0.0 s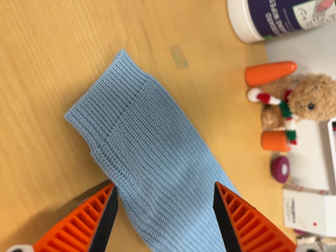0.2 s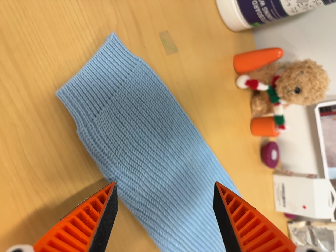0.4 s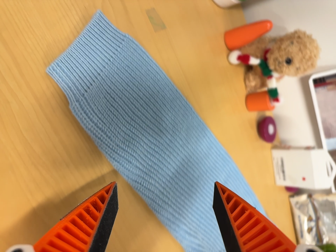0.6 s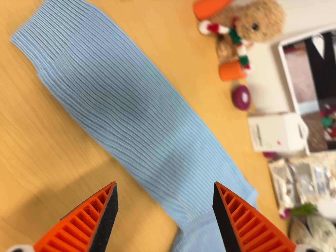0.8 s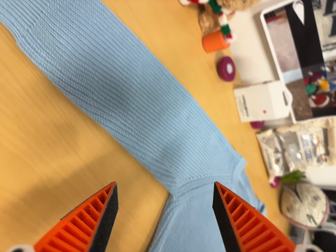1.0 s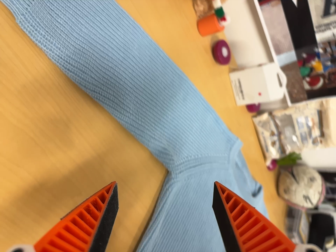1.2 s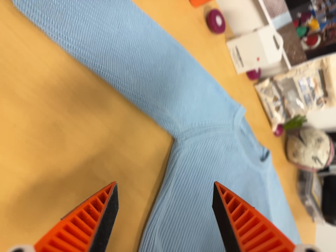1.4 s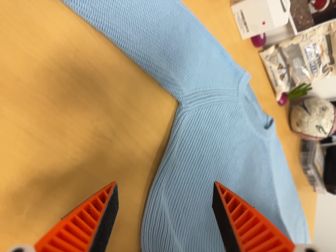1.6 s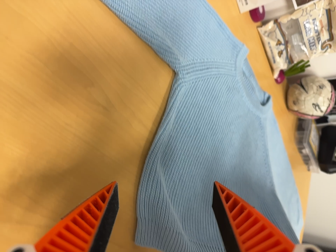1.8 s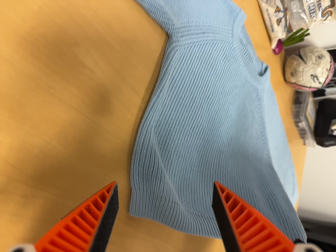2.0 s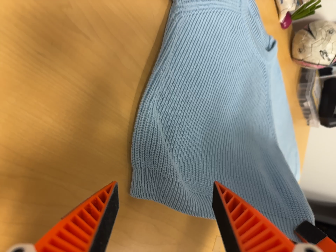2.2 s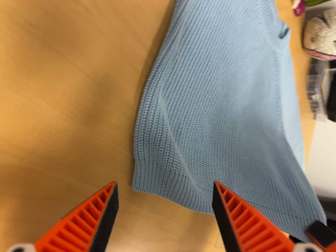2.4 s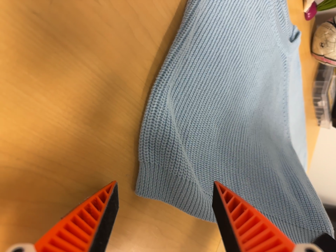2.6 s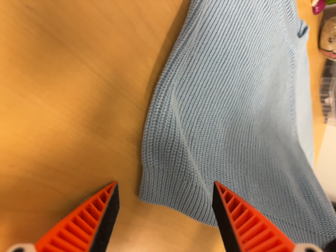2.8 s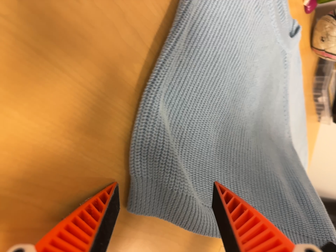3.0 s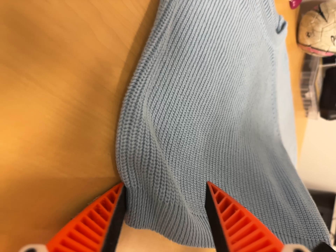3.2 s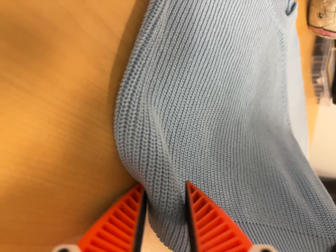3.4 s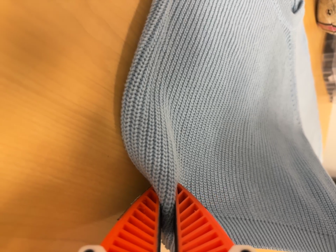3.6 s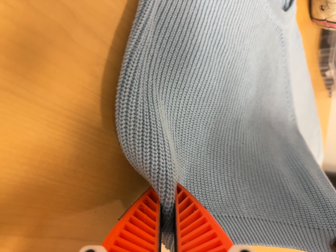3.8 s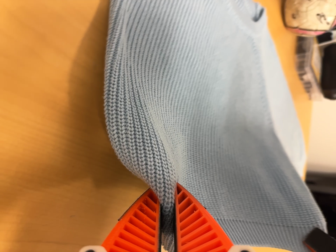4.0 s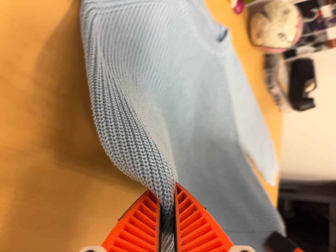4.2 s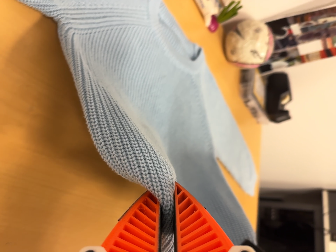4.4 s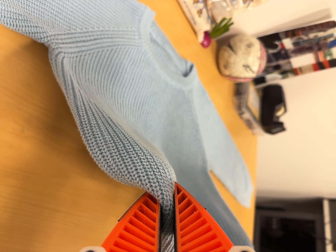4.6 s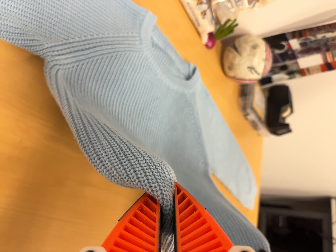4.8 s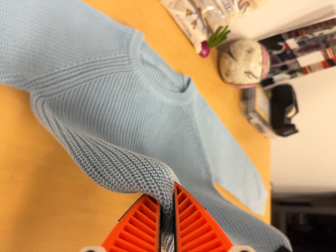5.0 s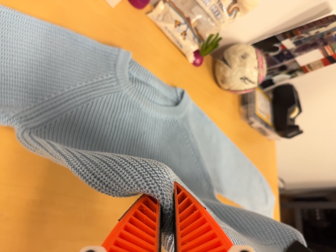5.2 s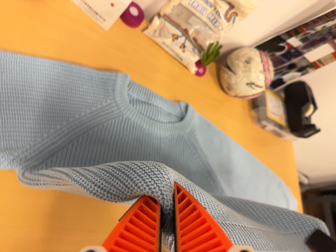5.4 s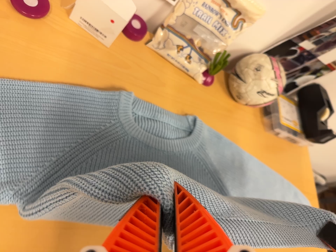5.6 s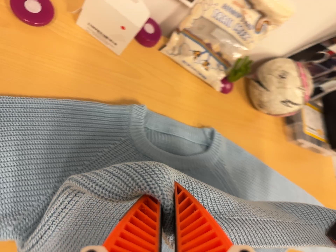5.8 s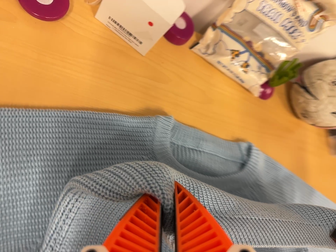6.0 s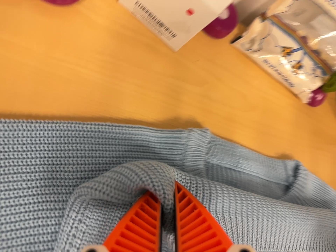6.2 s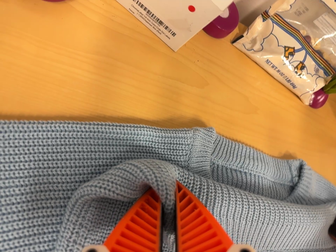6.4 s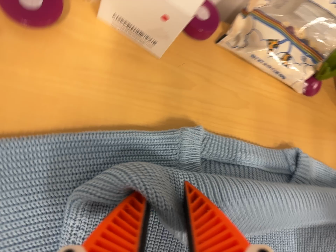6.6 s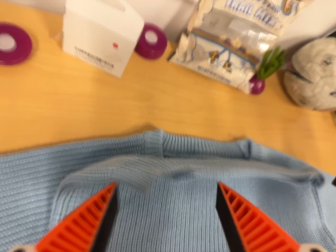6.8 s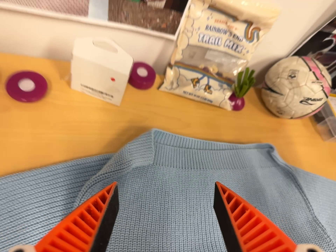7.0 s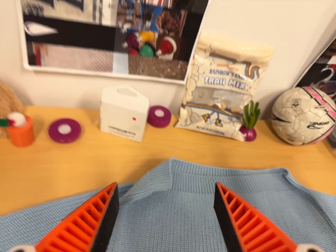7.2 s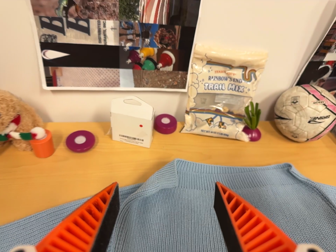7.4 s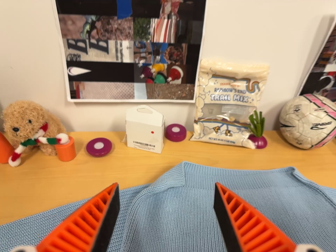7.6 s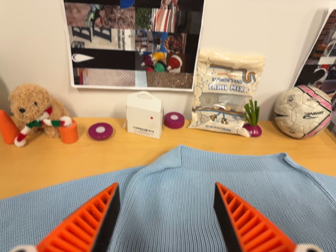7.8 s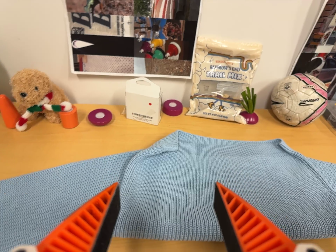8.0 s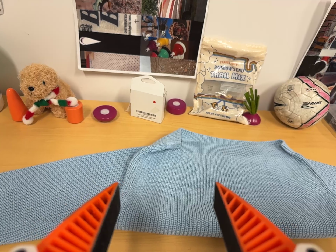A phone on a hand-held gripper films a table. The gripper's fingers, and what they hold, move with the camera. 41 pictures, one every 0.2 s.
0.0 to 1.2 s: The camera travels toward the bottom of its view, backward and to its right, about 16 cm, so close, fixed things drift upward. Its aim tips toward the bottom of its view by about 15 degrees, and the scene shifts upward. It rolls about its line of sight by about 20 degrees, and the scene rotates counterclockwise.
1.2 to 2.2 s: The camera travels forward and toward the bottom of its view, about 10 cm, so what stands in front looms larger. Its aim tips toward the bottom of its view by about 20 degrees, and the scene shifts upward.
2.2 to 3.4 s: The camera travels forward, about 7 cm, so what stands in front looms larger.
3.4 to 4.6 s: The camera travels to its right and backward, about 14 cm, so close, fixed things drift to the left.
4.6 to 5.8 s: The camera pans to its left by about 20 degrees. It travels toward the top of its view and forward, about 24 cm, so close, fixed things drift downward. It rolls about its line of sight by about 15 degrees, and the scene rotates counterclockwise.
5.8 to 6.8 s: The camera travels backward and to its right, about 8 cm, so what stands in front gets smaller. Its aim tips toward the top of its view by about 10 degrees, and the scene shifts downward. It rolls about its line of sight by about 15 degrees, and the scene rotates counterclockwise.
6.8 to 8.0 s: The camera pans to its left by about 15 degrees. It travels backward and toward the bottom of its view, about 22 cm, so what stands in front gets smaller. Its aim tips toward the top of its view by about 20 degrees.
The film runs forward here.
